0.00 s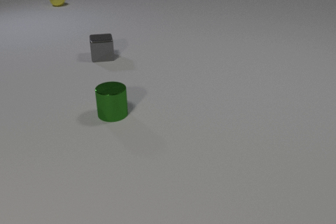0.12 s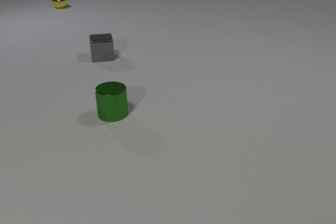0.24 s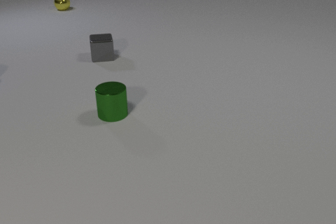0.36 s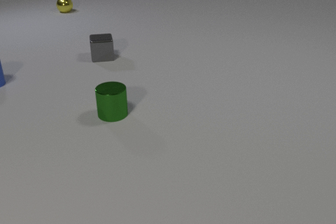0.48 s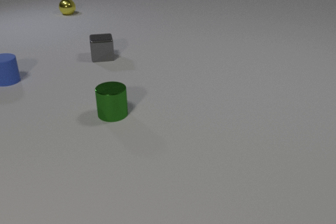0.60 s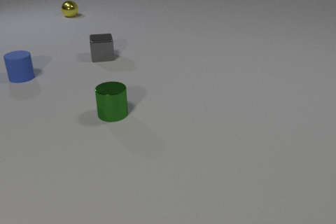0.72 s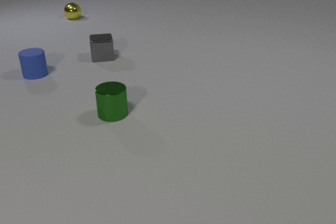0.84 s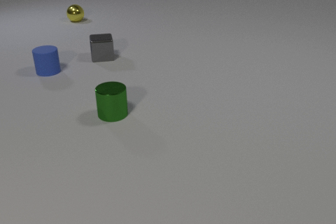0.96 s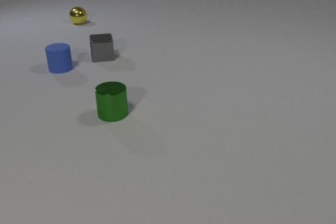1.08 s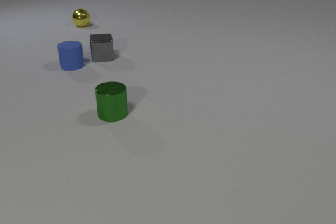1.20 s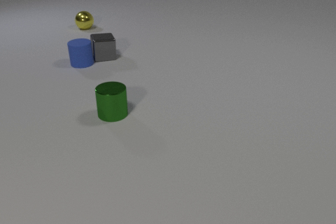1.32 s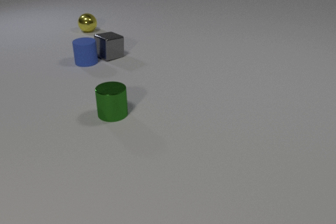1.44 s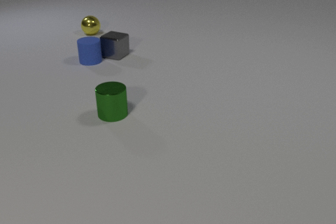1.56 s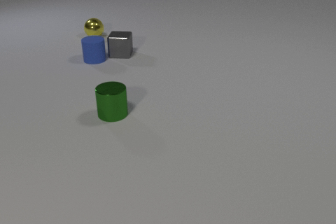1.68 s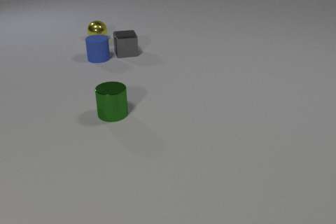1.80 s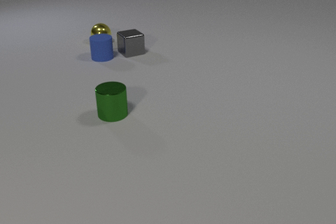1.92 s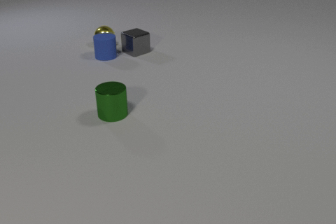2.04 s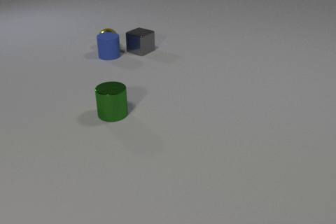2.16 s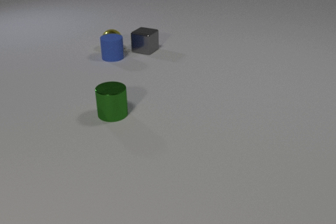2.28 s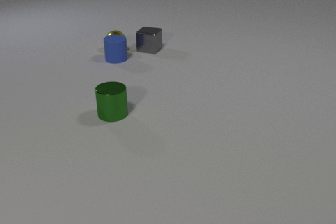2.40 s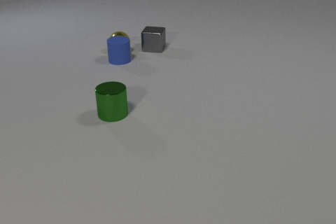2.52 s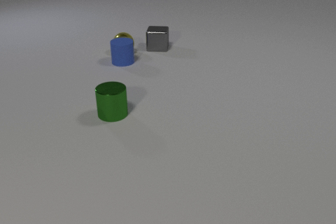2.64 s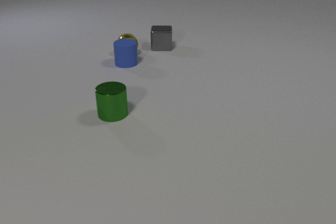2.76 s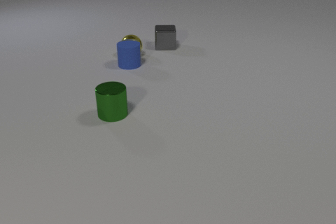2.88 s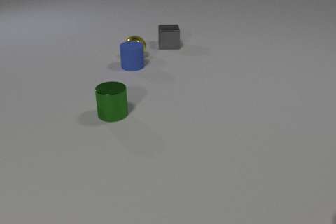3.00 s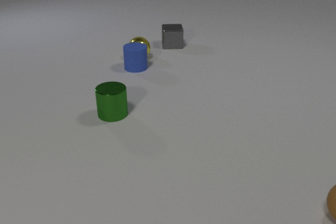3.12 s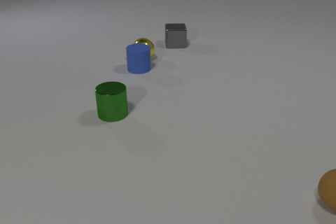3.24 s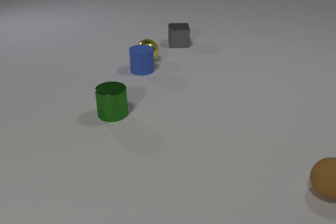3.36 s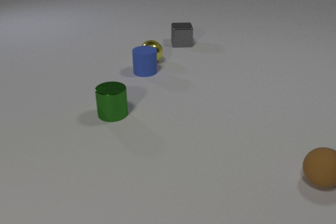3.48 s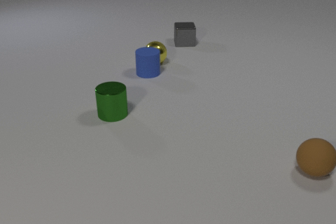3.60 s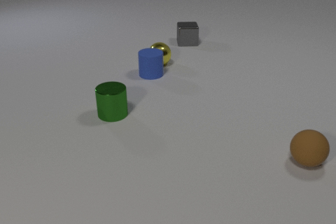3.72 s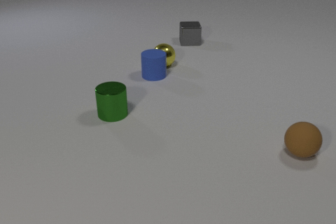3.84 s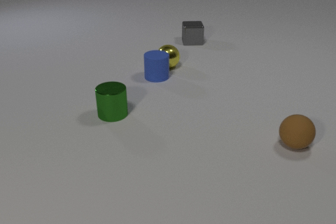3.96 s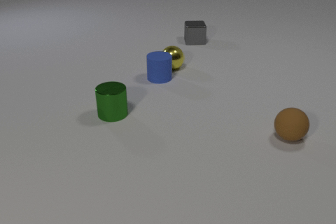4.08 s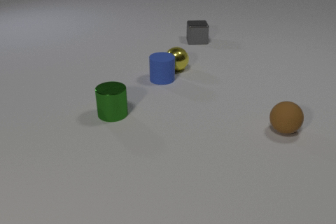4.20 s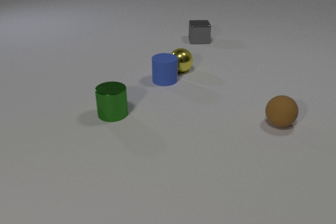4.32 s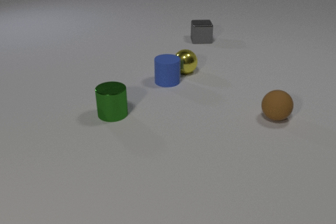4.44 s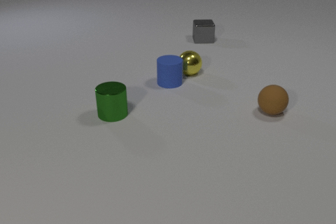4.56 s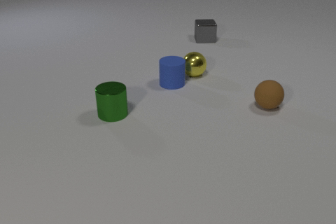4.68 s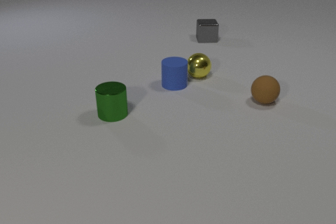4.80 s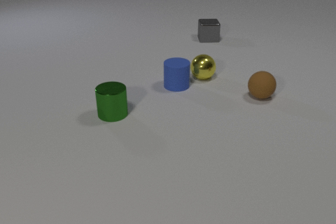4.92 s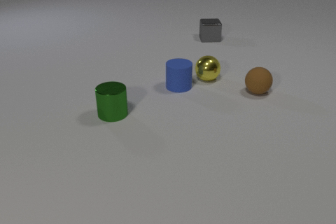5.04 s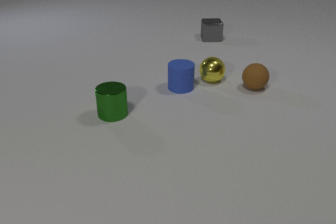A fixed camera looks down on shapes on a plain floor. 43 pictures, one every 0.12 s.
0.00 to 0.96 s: The blue rubber cylinder comes in at the left edge, slides to the right. The yellow metal sphere rolls toward the camera.
0.96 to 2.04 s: The blue rubber cylinder slides to the right and away from the camera. The gray metal cube slides to the right, spins counterclockwise seen from above by about 135 degrees, its near face sliding to the right. The yellow metal sphere rolls toward the camera. The blue rubber cylinder and the gray metal cube collide. The blue rubber cylinder and the yellow metal sphere collide.
2.04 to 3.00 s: The blue rubber cylinder slides toward the camera and to the right. The gray metal cube slides to the right and away from the camera, spins counterclockwise seen from above by about 45 degrees, its near face sliding to the right. The yellow metal sphere rolls to the right and toward the camera. The brown rubber sphere comes in at the right edge, rolls away from the camera.
3.00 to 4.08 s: The blue rubber cylinder slides toward the camera and to the right. The gray metal cube slides to the right and away from the camera. The yellow metal sphere rolls to the right and toward the camera. The brown rubber sphere rolls away from the camera and to the left.
4.08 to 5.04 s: The blue rubber cylinder slides to the right and toward the camera. The gray metal cube slides to the right and away from the camera. The yellow metal sphere rolls to the right and toward the camera. The brown rubber sphere rolls away from the camera.
How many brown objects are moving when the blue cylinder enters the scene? 0.
What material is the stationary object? metal.
What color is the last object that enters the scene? brown.
